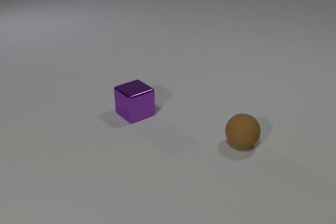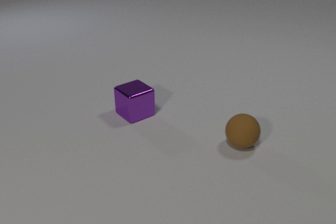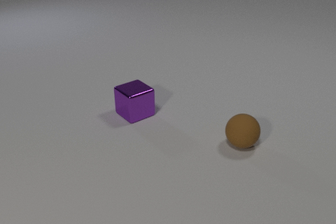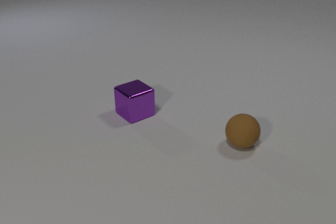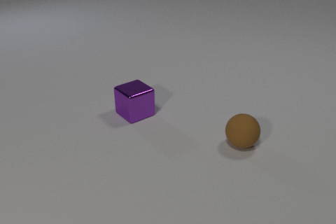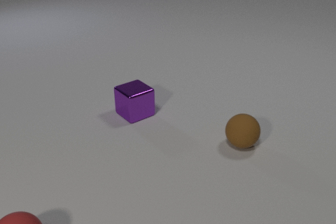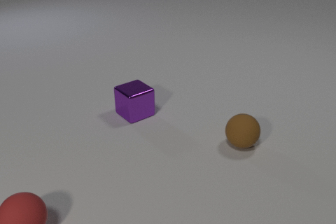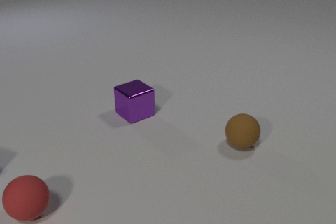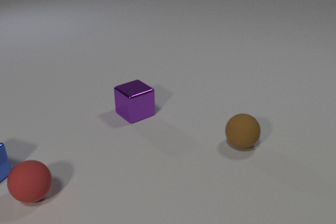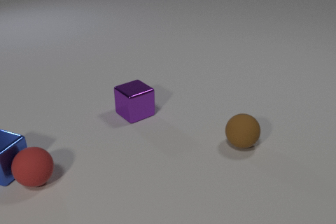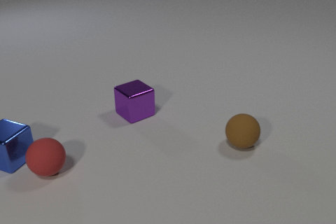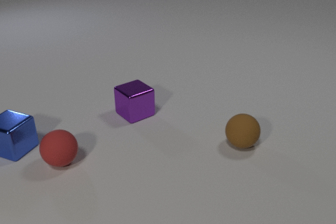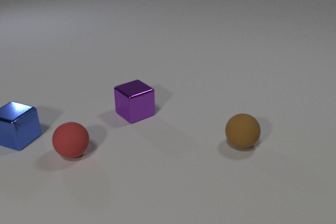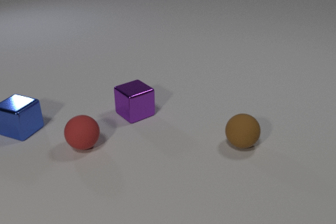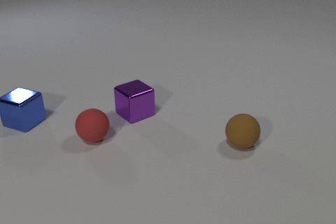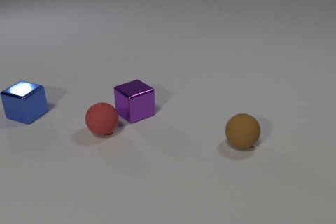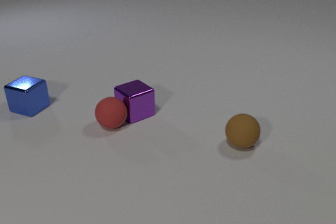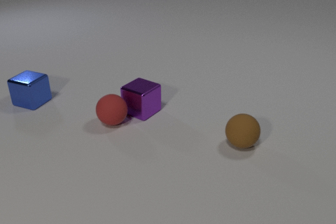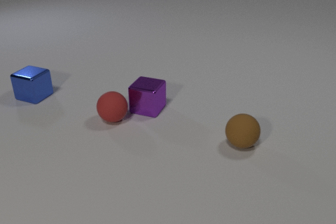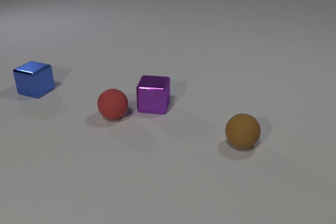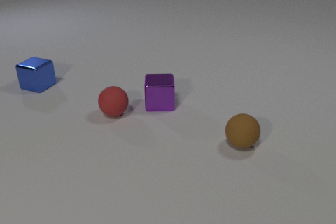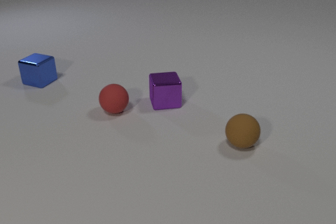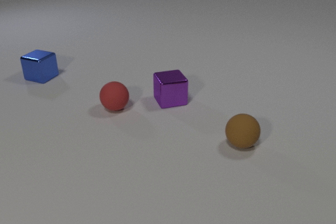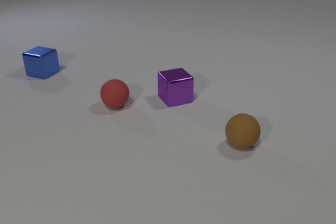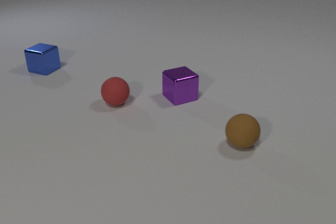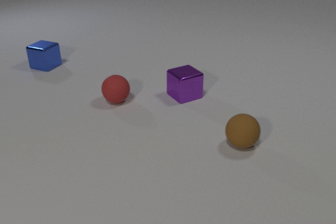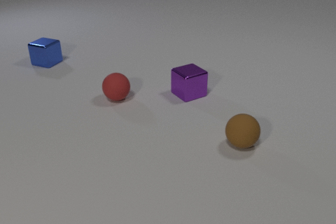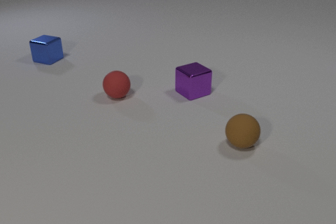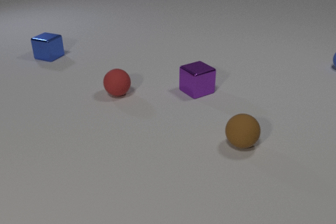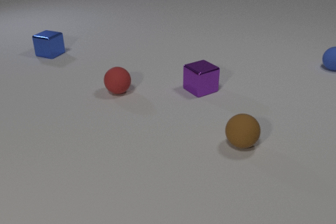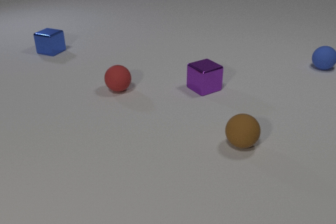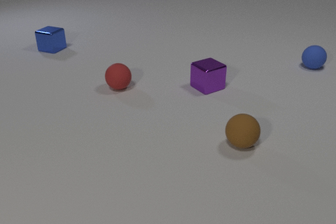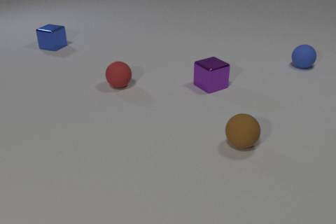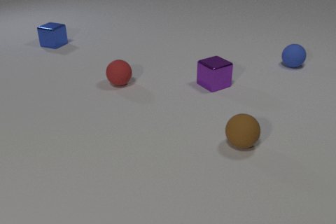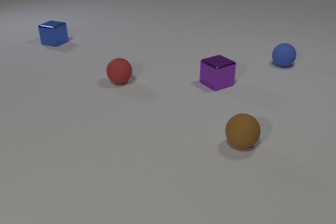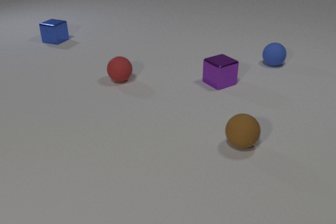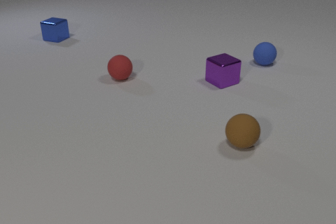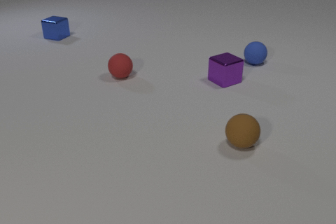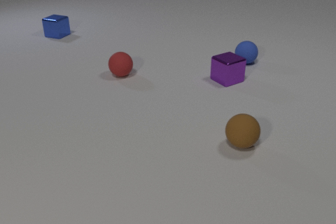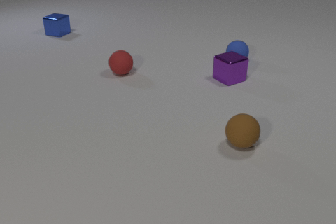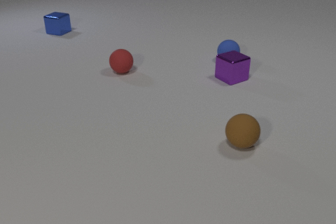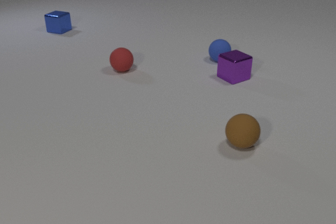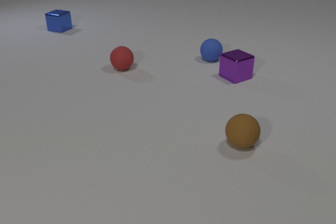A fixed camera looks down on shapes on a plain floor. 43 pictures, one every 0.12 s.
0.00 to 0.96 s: The red rubber sphere comes in at the bottom edge, rolls away from the camera. The blue metal cube comes in at the left edge.
0.96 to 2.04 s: The red rubber sphere rolls away from the camera and to the right. The blue metal cube slides away from the camera. The purple metal cube slides to the right. The red rubber sphere and the blue metal cube collide. The red rubber sphere and the purple metal cube collide.
2.04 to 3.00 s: The red rubber sphere rolls away from the camera. The blue metal cube slides away from the camera. The purple metal cube slides to the right and away from the camera, spins counterclockwise seen from above by about 60 degrees, its near face sliding to the right.
3.00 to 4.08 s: The red rubber sphere rolls away from the camera. The blue metal cube slides away from the camera. The purple metal cube slides to the right and away from the camera. The blue rubber sphere comes in at the right edge, rolls to the left.
4.08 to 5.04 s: The red rubber sphere rolls away from the camera. The blue metal cube slides away from the camera. The purple metal cube slides away from the camera and to the right. The blue rubber sphere rolls to the left.
What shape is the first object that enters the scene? sphere.
How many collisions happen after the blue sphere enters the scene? 0.
What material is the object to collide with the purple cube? rubber.
